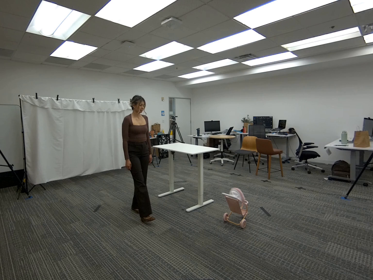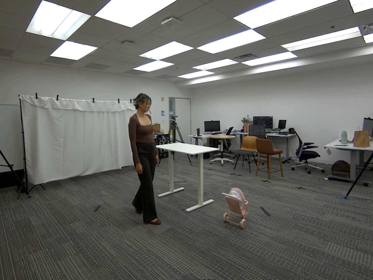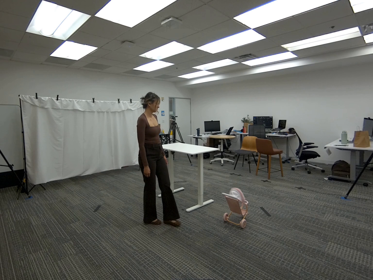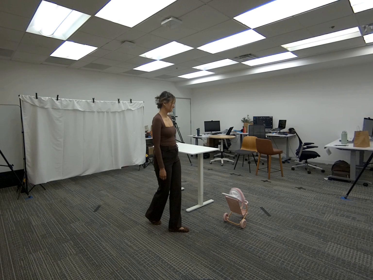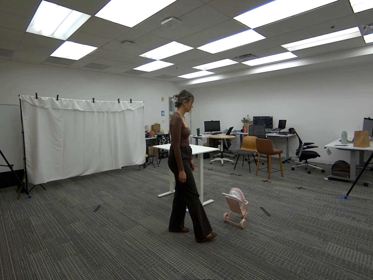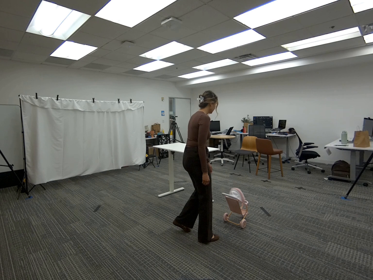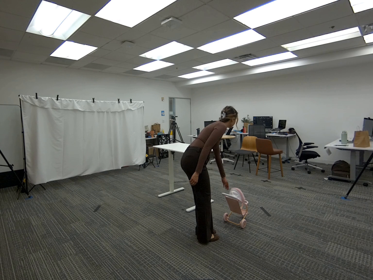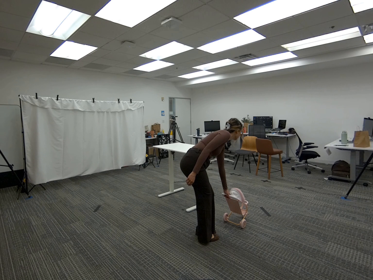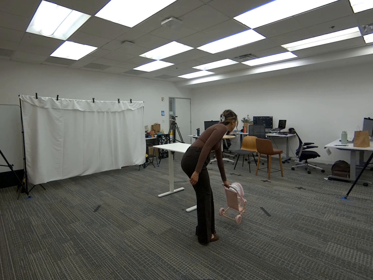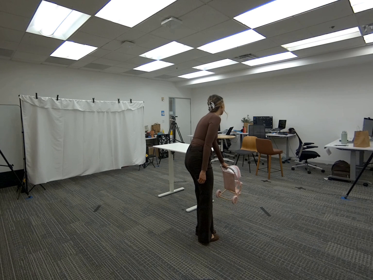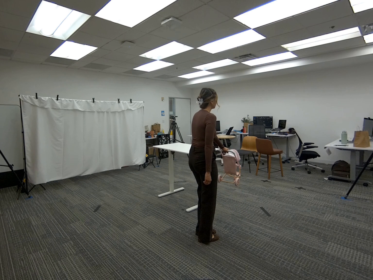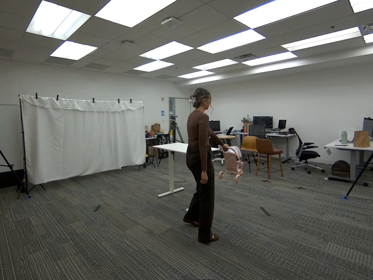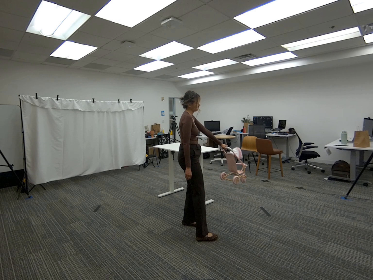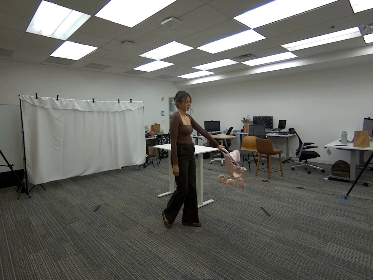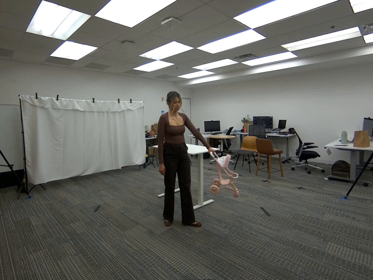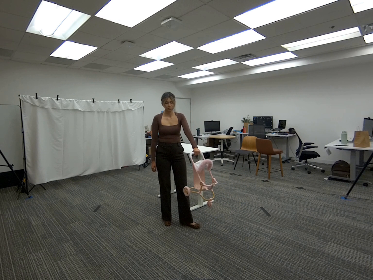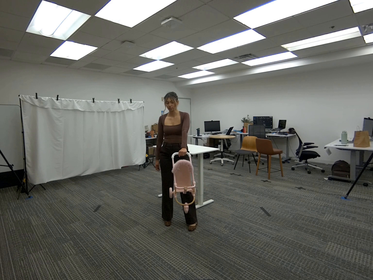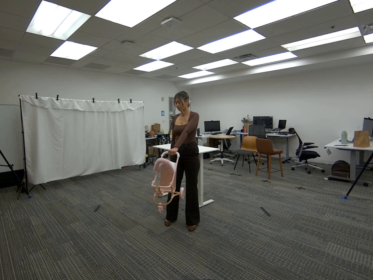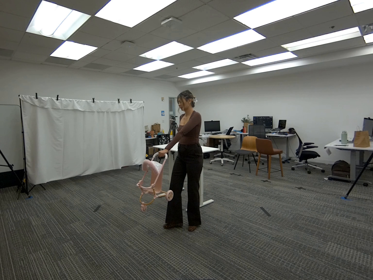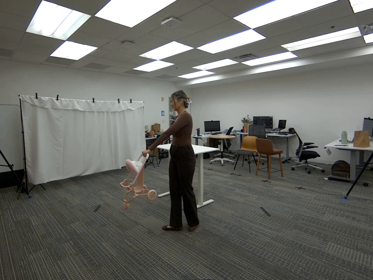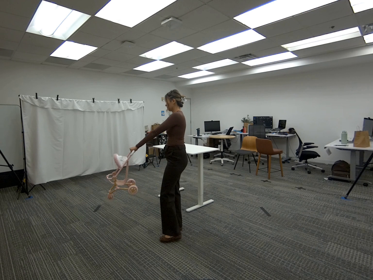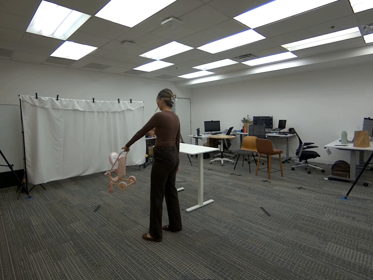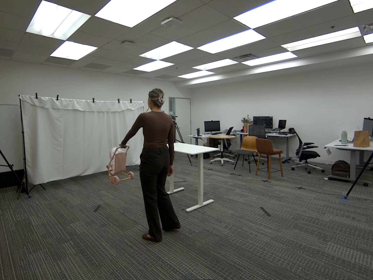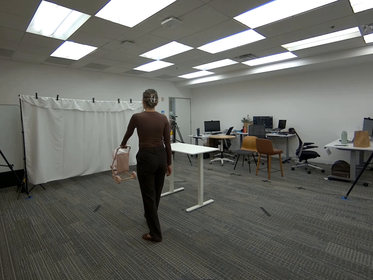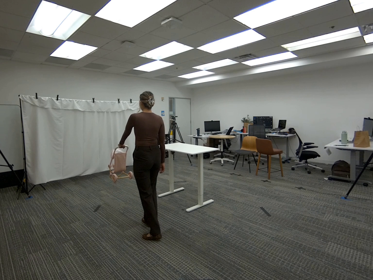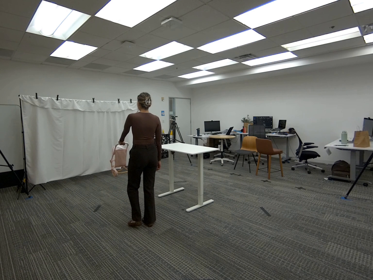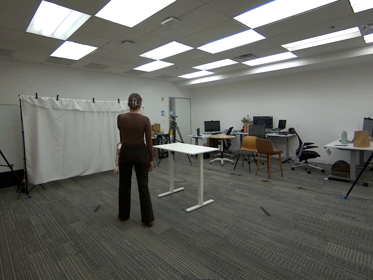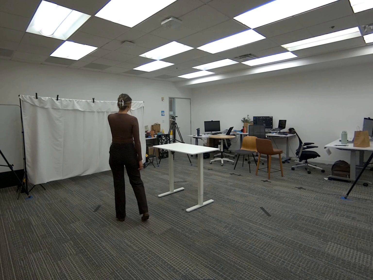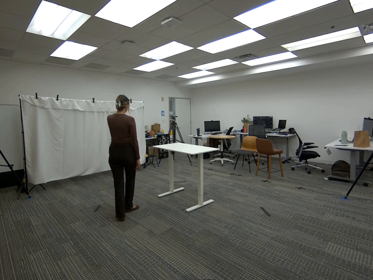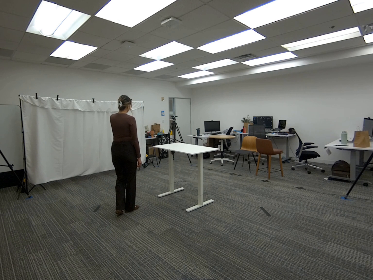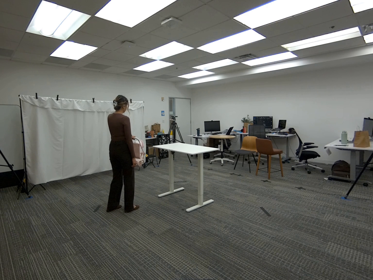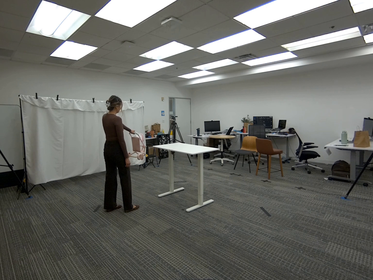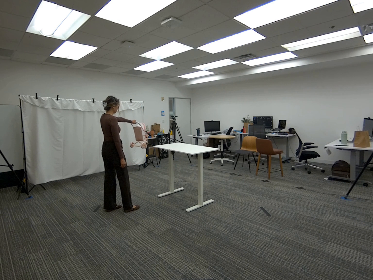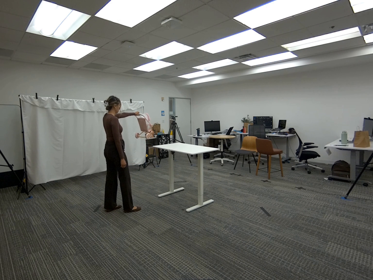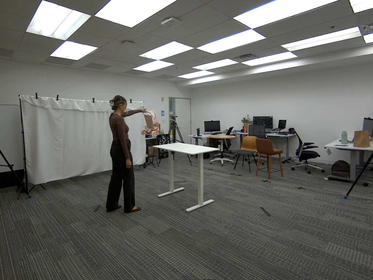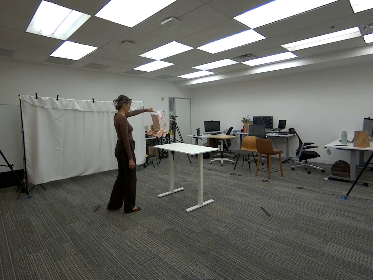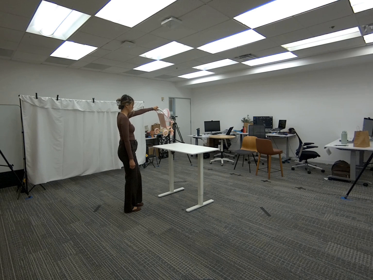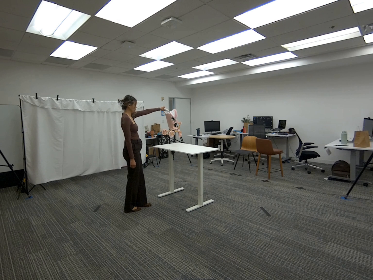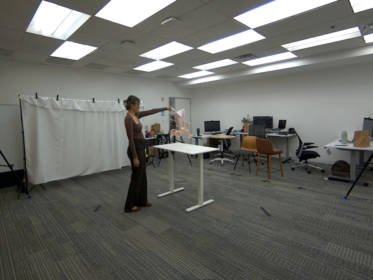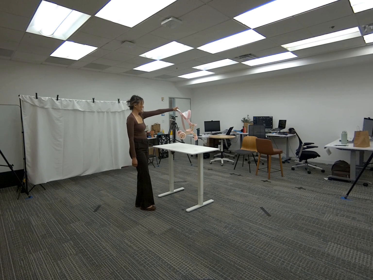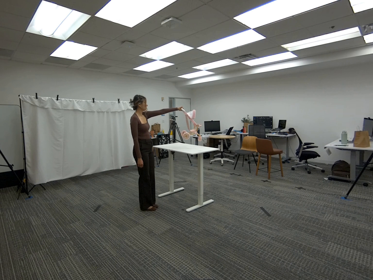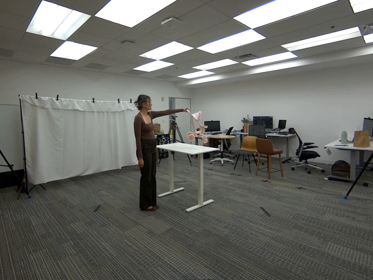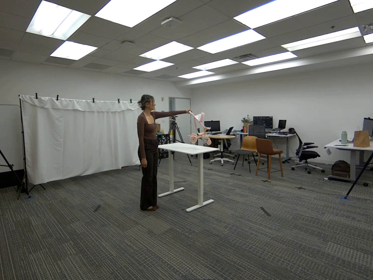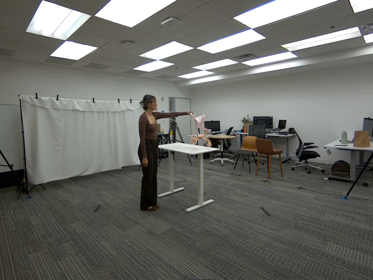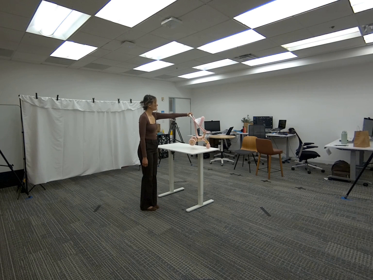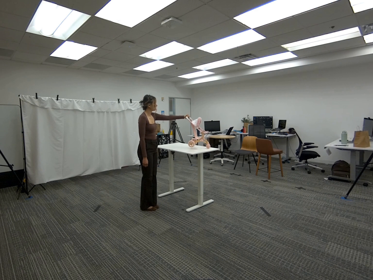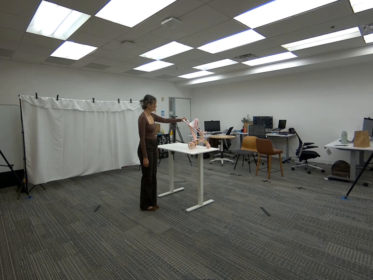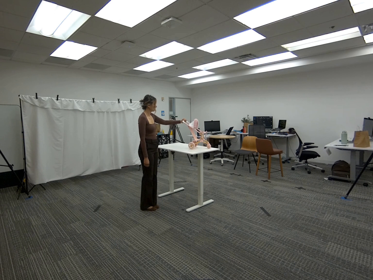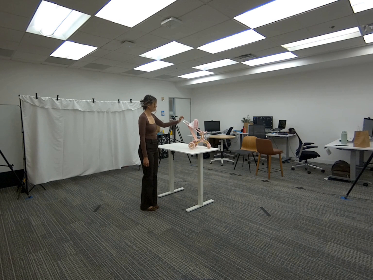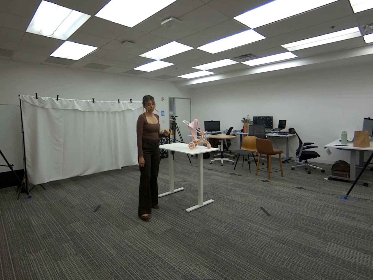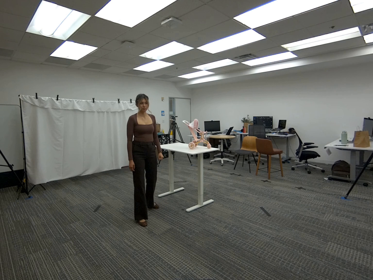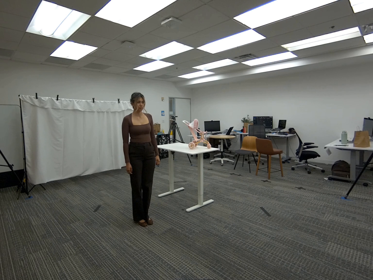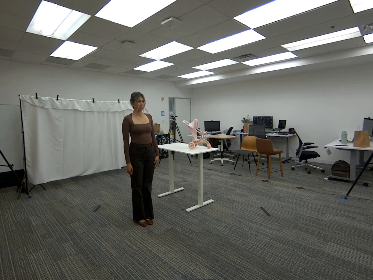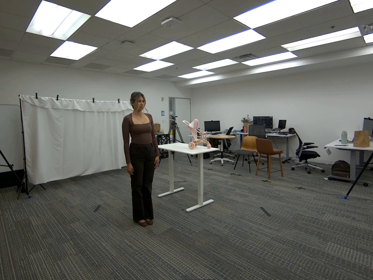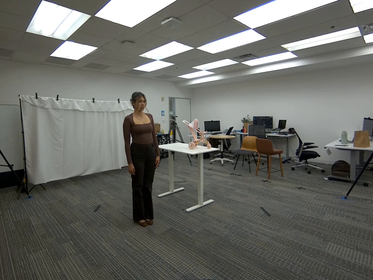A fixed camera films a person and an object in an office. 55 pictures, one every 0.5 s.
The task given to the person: Walk over to the toy stroller on the ground and pick up using left hand. Walk around the bounding area with the stroller in front and place on the white desk when finished.
